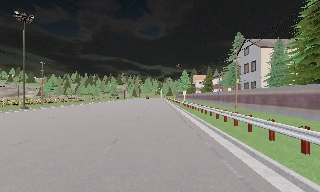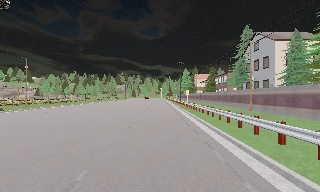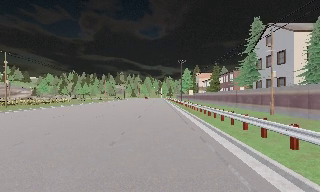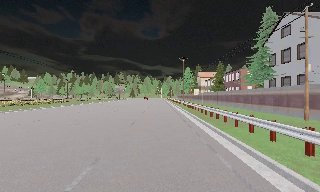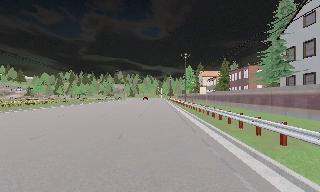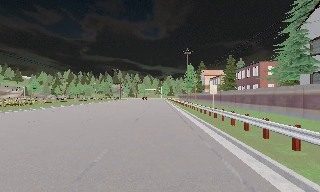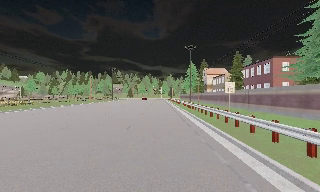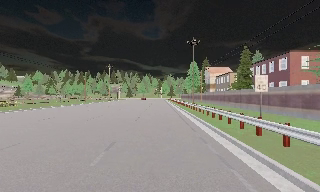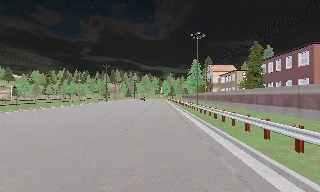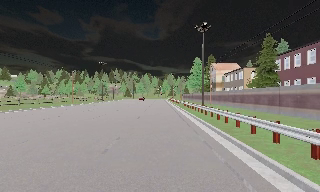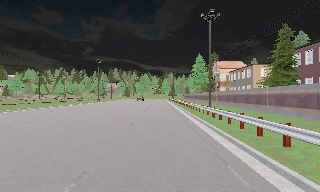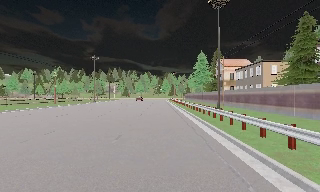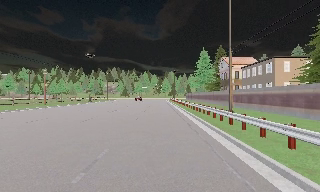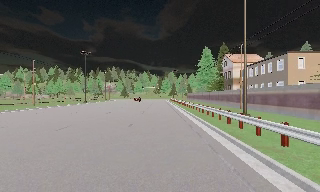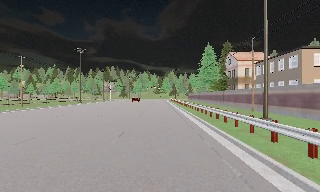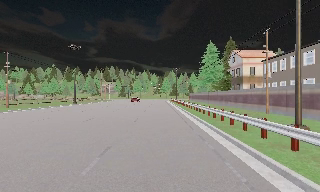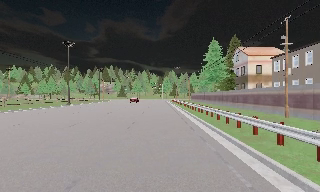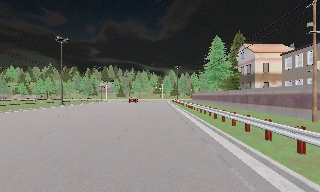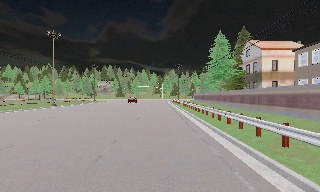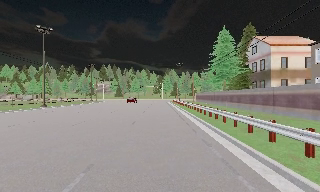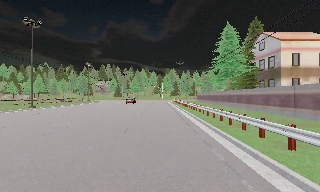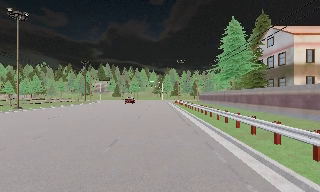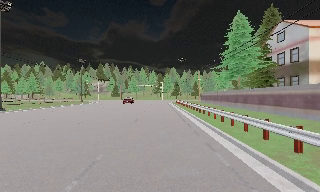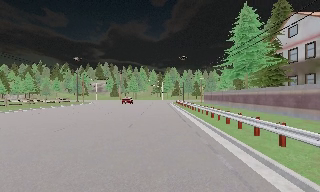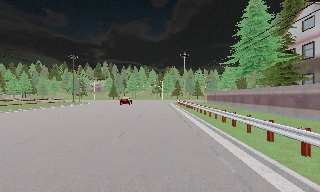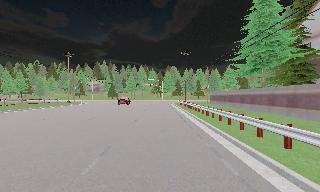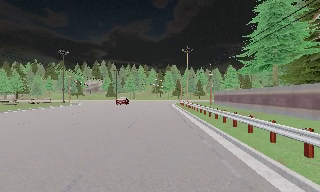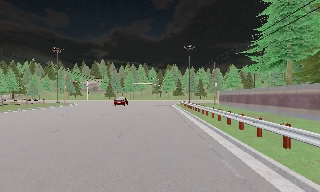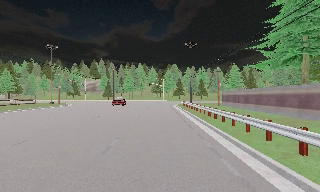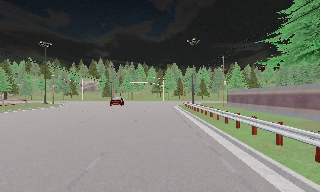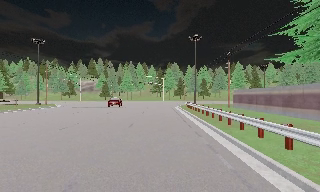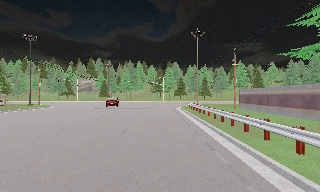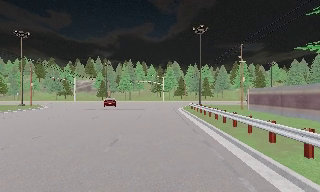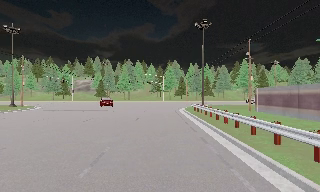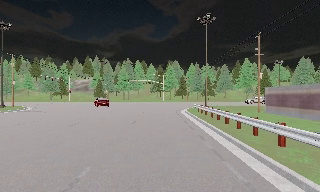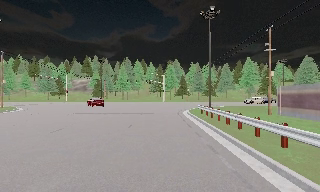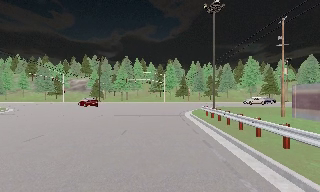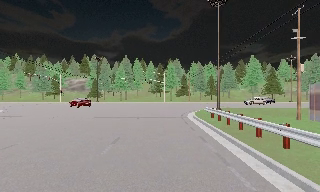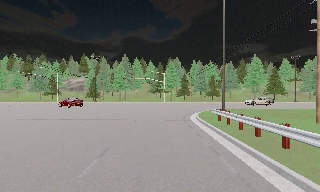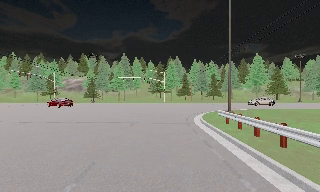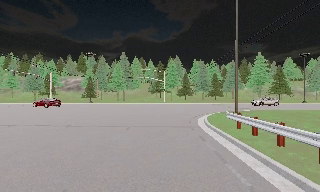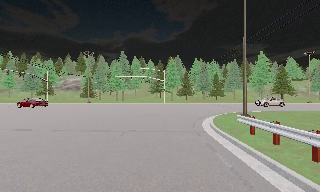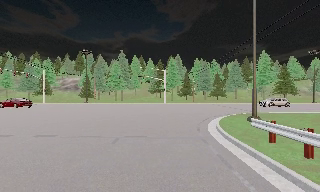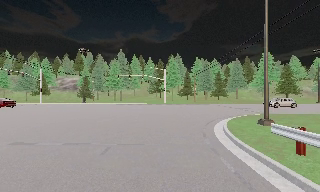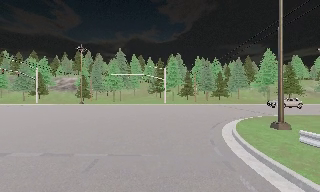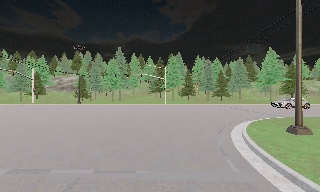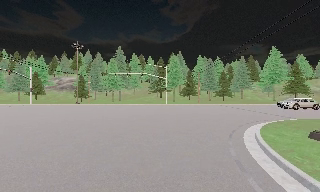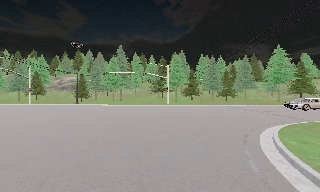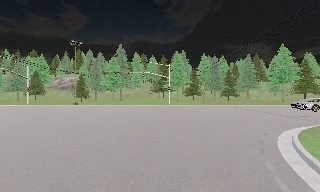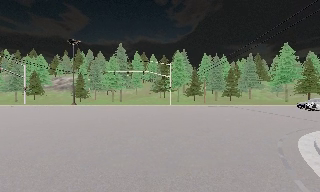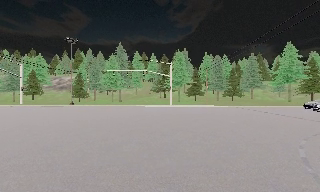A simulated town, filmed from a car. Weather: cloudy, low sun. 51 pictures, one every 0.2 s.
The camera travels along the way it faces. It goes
forward.
0.0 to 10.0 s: The camera travels forward, about 100 m, so what stands in front looms larger. It loses speed.
The film runs forward here.
